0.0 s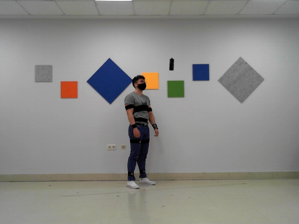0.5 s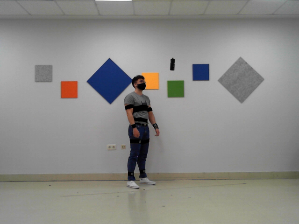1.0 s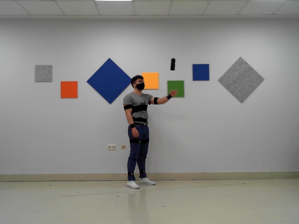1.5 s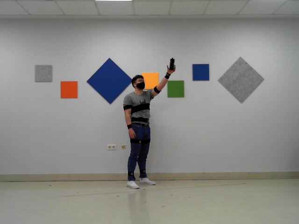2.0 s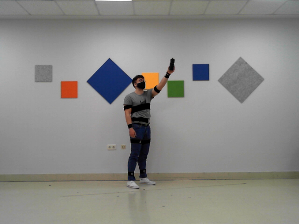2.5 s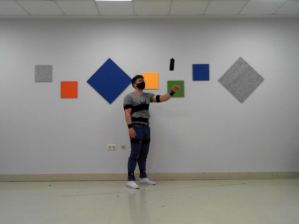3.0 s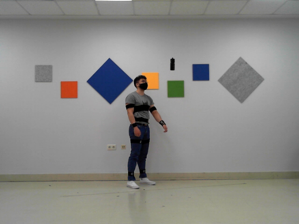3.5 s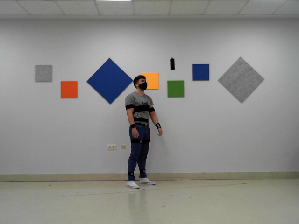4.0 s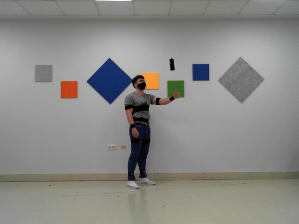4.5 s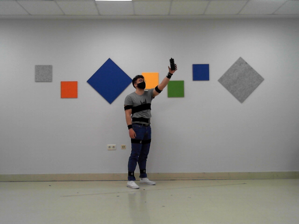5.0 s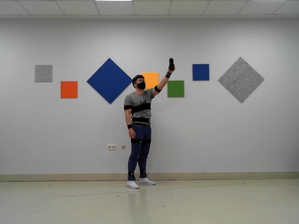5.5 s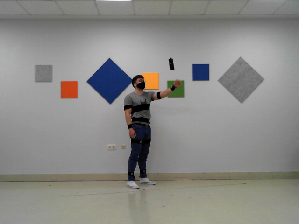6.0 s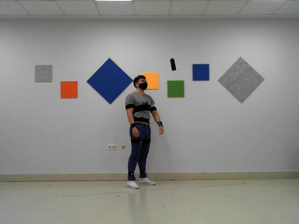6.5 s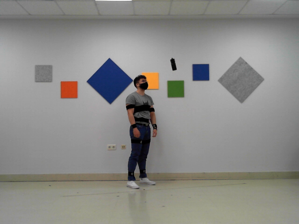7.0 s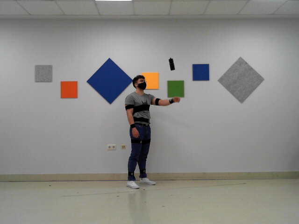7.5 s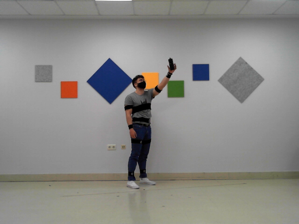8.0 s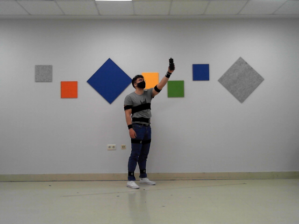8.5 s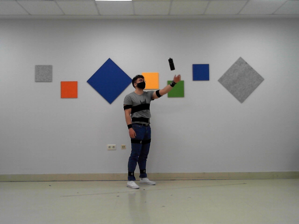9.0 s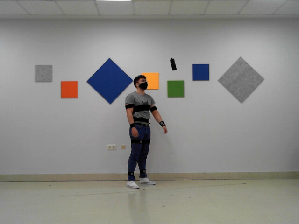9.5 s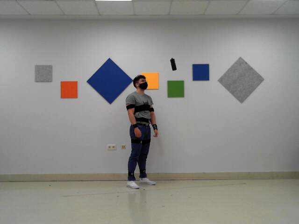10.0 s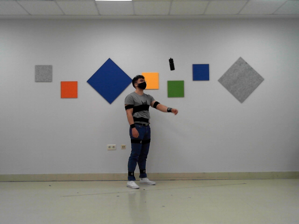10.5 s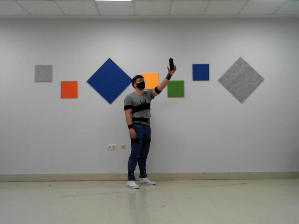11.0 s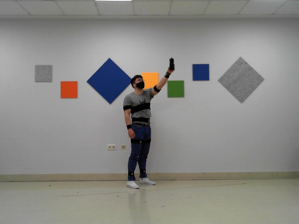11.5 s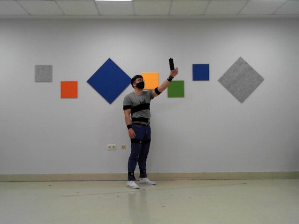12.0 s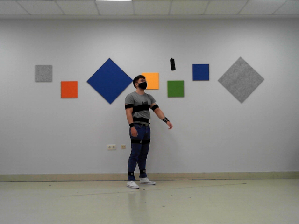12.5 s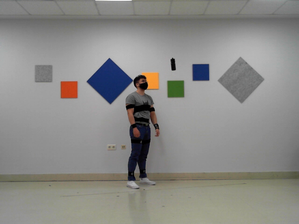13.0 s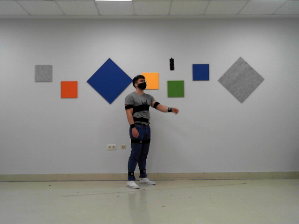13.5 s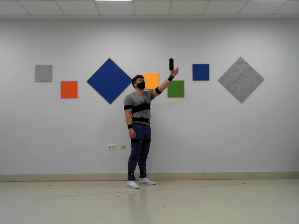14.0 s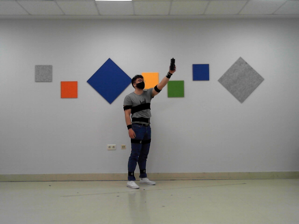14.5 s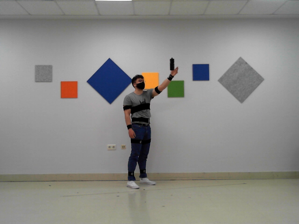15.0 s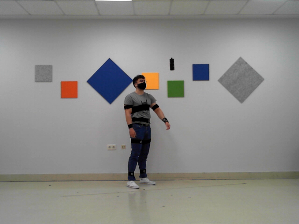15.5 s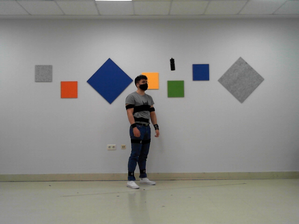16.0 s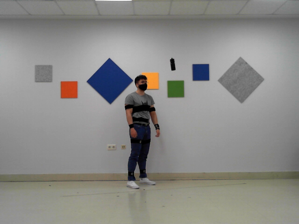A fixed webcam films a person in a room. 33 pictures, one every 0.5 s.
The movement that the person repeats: Reach up for a bottle in a high position, left hand.
